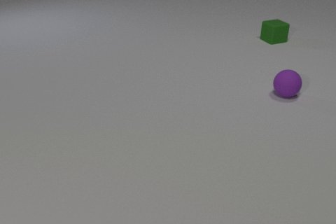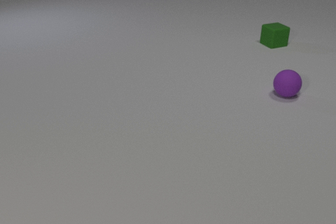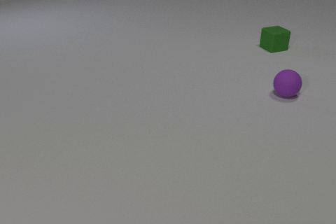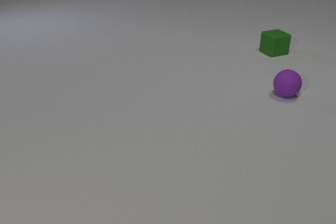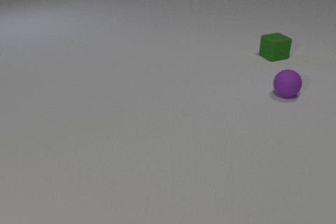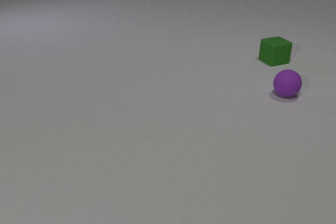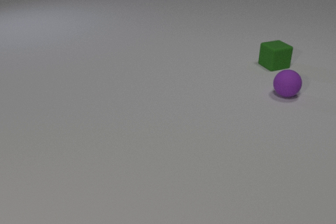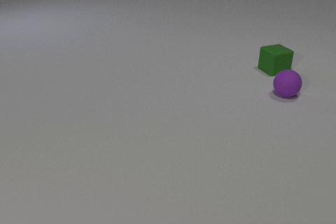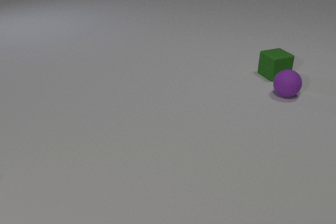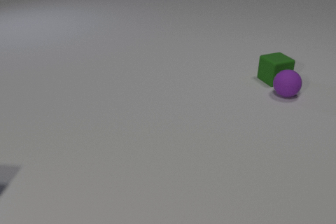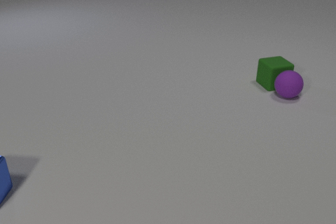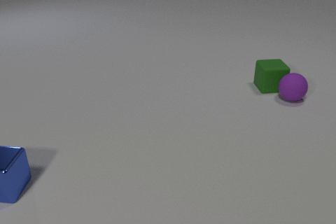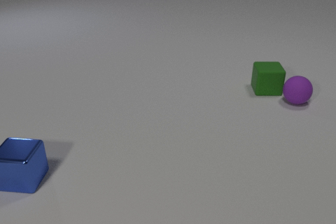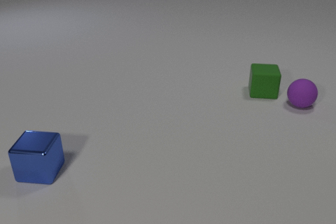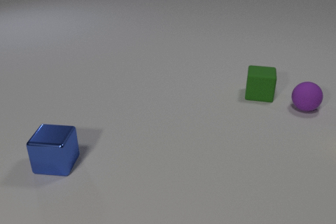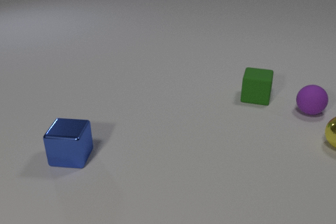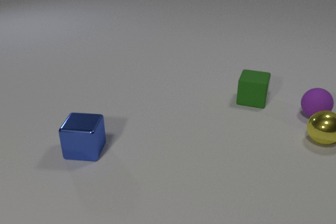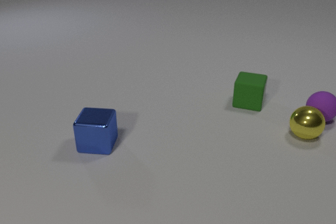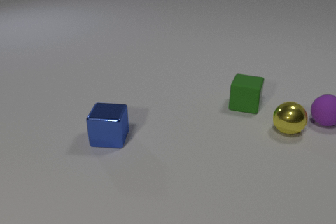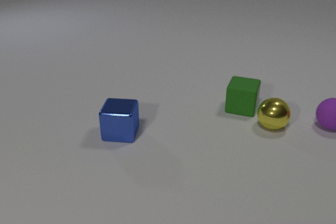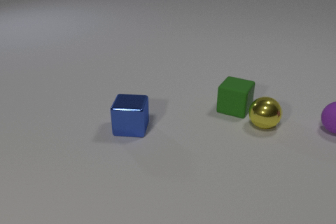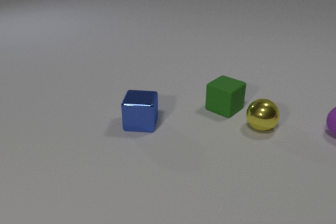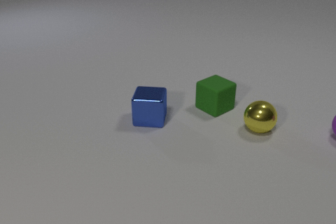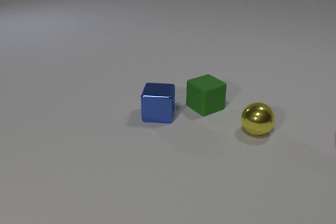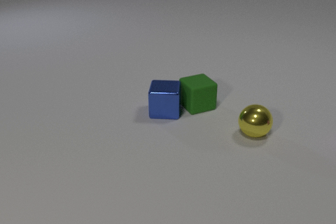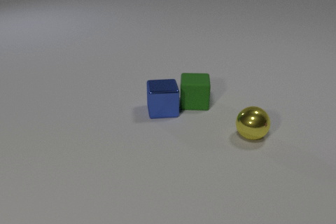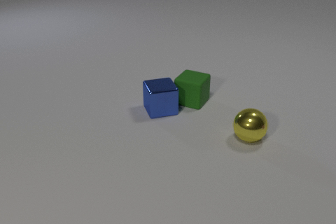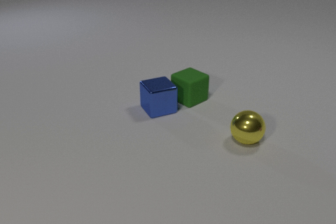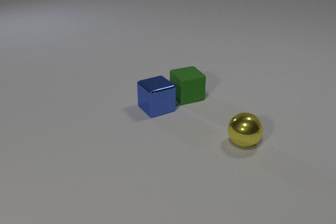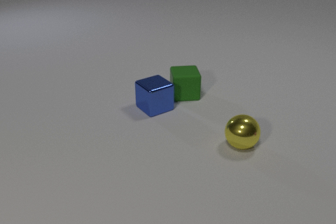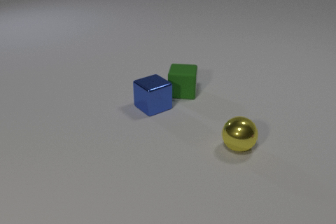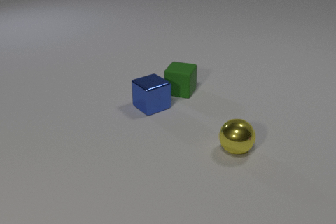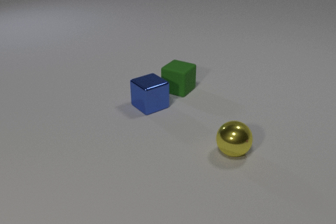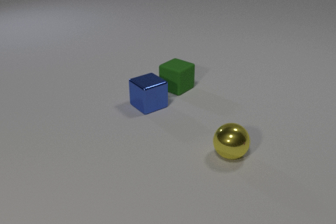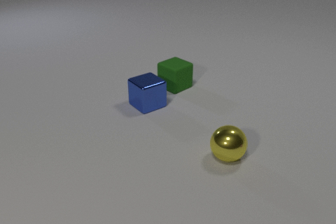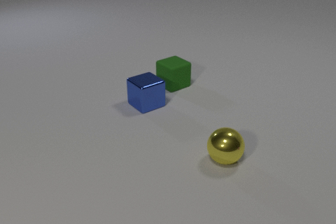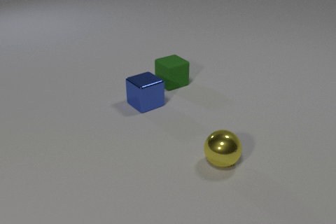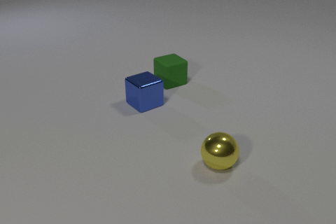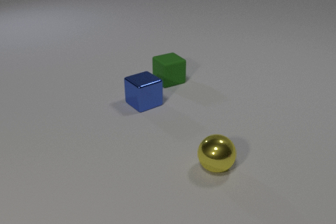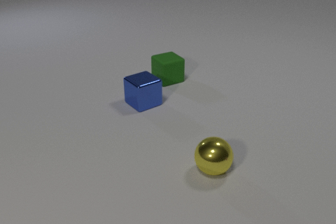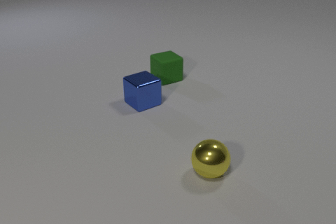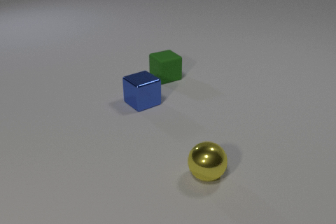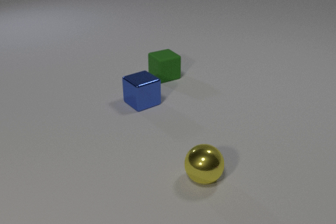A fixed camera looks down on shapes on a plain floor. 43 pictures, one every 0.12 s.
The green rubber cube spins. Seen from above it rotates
clockwise.
The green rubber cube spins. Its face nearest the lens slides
to the left.
0.00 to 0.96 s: The green rubber cube slides toward the camera.
0.96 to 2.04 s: The green rubber cube slides toward the camera, spins clockwise seen from above by about 45 degrees, its near face sliding to the left. The purple rubber sphere rolls toward the camera and to the right. The yellow metal sphere comes in at the right edge, rolls to the left. The blue metal cube comes in at the left edge, slides to the right and away from the camera. The green rubber cube and the purple rubber sphere collide.
2.04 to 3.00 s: The green rubber cube slides to the left, spins so that its near face slides to the left, clockwise seen from above. The purple rubber sphere rolls toward the camera and to the right, leaves at the right edge. The yellow metal sphere rolls to the left. The blue metal cube slides to the right and away from the camera. The green rubber cube and the yellow metal sphere collide. The green rubber cube and the blue metal cube collide.
3.00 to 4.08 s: The green rubber cube slides away from the camera and to the left, spins so that its near face slides to the left, clockwise seen from above. The yellow metal sphere rolls toward the camera and to the left. The blue metal cube slides to the left and away from the camera, spins so that its near face slides to the right, counterclockwise seen from above.
4.08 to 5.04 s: The green rubber cube slides away from the camera and to the left. The yellow metal sphere rolls toward the camera and to the left. The blue metal cube moves, and ends about where it began.
What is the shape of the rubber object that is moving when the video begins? cube.
What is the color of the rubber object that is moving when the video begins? green.
Are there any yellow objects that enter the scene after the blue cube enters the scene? yes.
